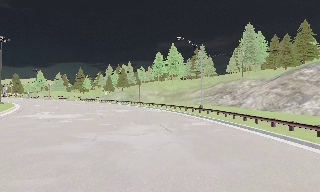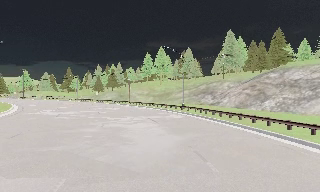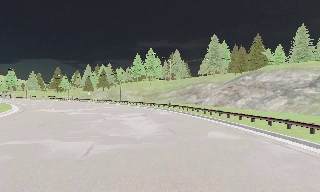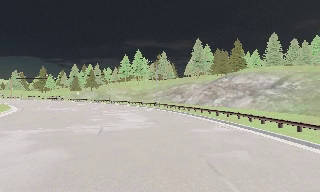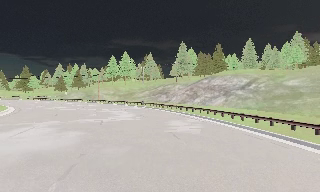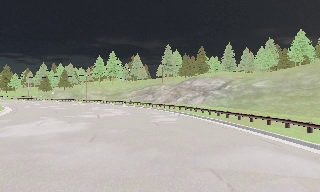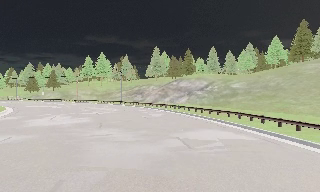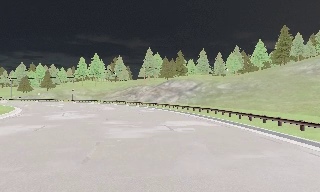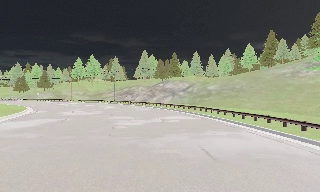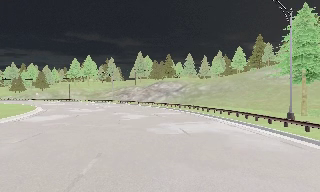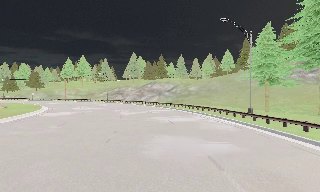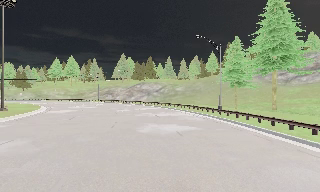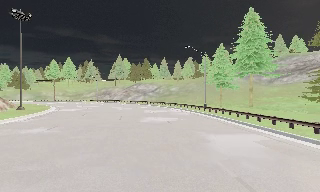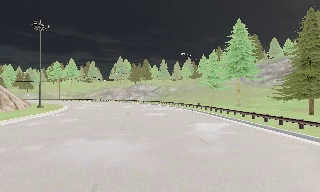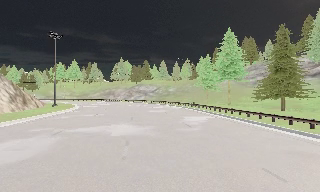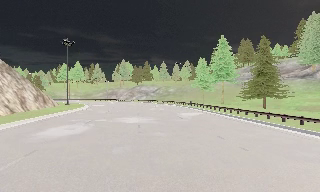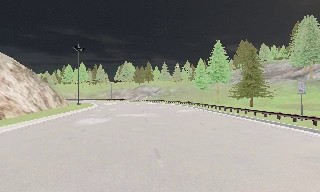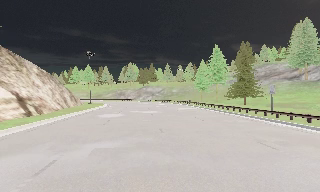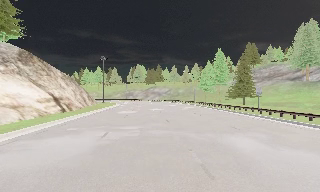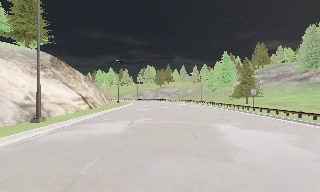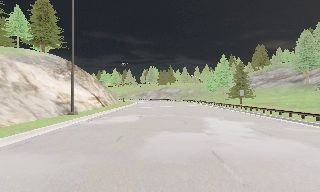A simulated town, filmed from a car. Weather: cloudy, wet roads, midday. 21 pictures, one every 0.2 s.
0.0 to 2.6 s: The camera swings to its right by about 40 degrees, and the scene slides to the left. It travels backward, about 40 m.
2.6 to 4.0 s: The camera travels backward, about 25 m, so what stands in front gets smaller.
The film runs backward here.
